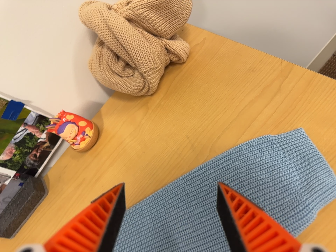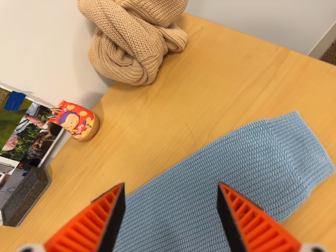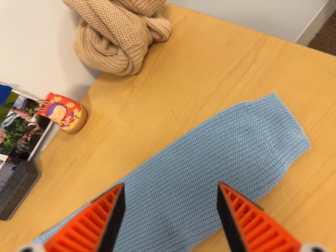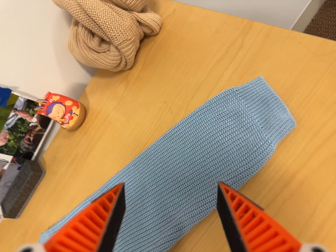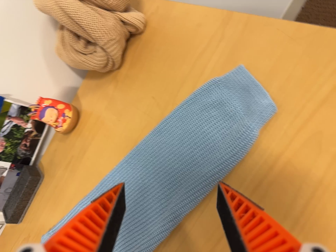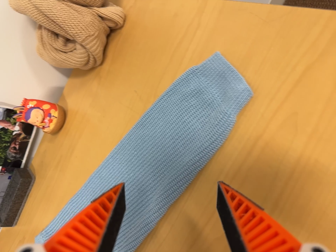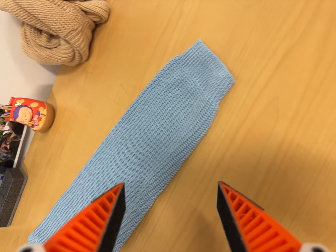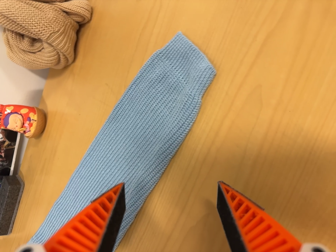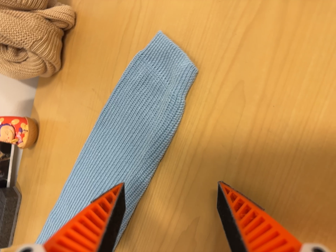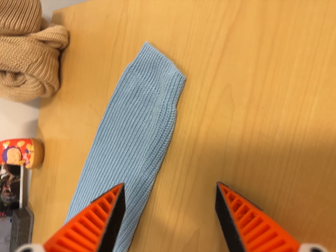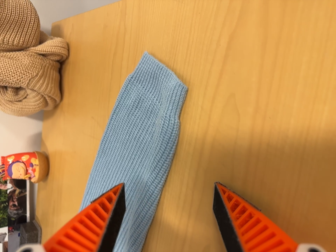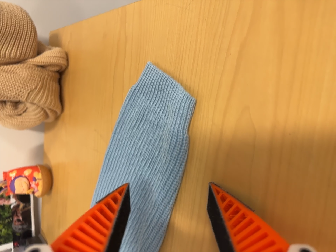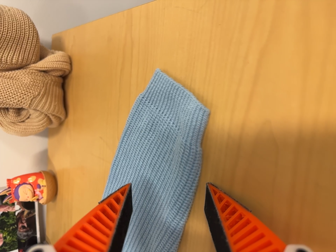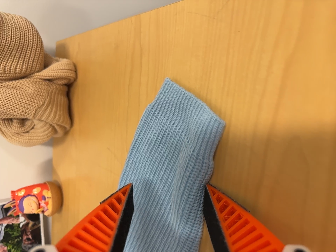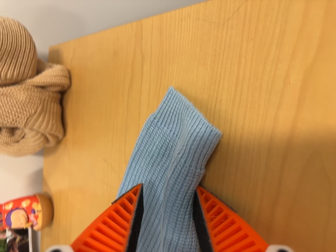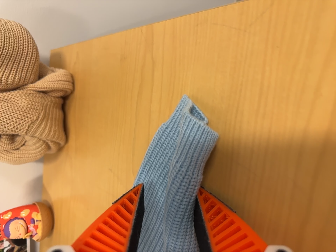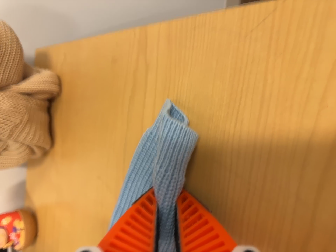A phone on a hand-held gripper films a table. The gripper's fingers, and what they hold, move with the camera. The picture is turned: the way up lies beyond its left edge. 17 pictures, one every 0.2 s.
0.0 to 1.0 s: The camera travels to its right and toward the bottom of its view, about 10 cm, so close, fixed things drift to the left. It rolls about its line of sight by about 15 degrees, and the scene rotates counterclockwise.
1.0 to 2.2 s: The camera travels to its right and forward, about 10 cm. It rolls about its line of sight by about 20 degrees, and the scene rotates counterclockwise.
2.2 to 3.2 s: The camera travels forward and to its left, about 10 cm, so what stands in front looms larger.
The film runs forward here.
